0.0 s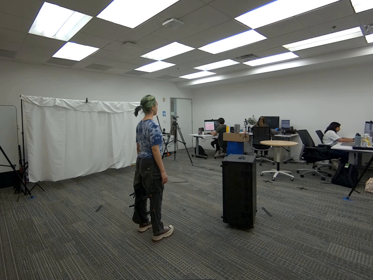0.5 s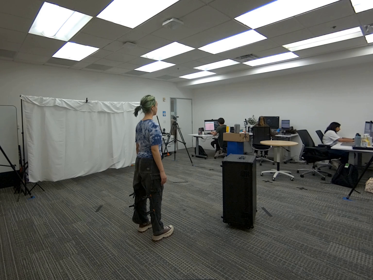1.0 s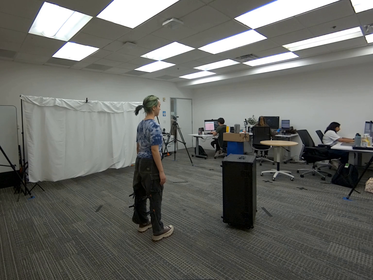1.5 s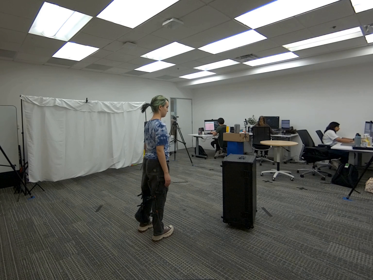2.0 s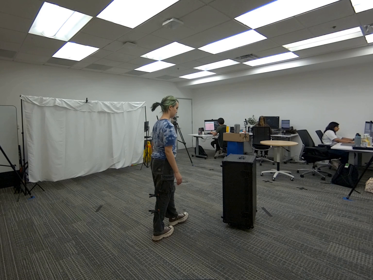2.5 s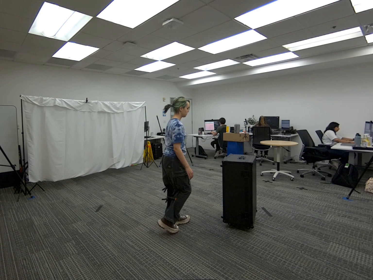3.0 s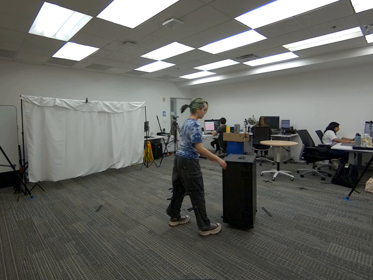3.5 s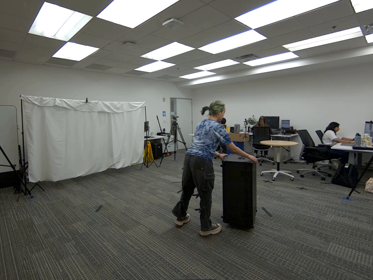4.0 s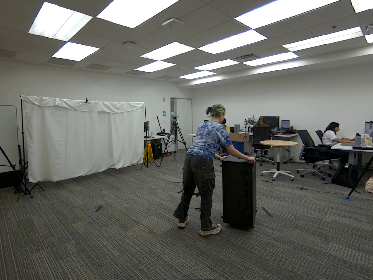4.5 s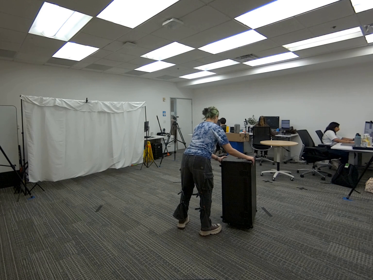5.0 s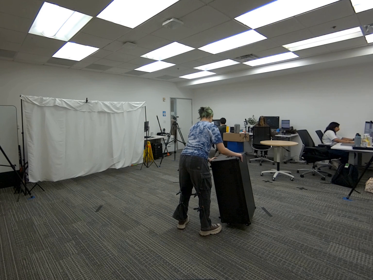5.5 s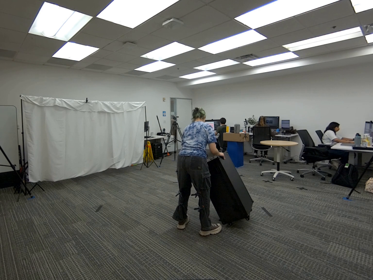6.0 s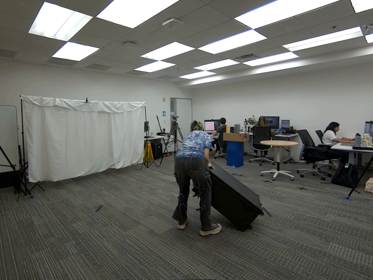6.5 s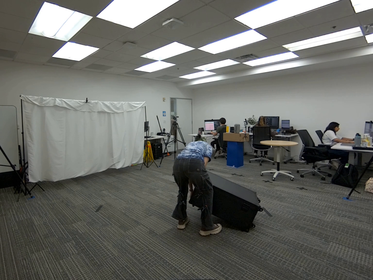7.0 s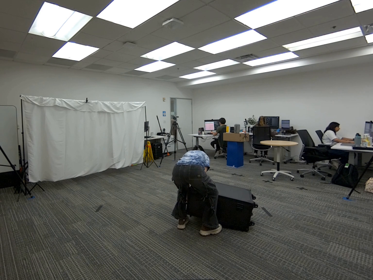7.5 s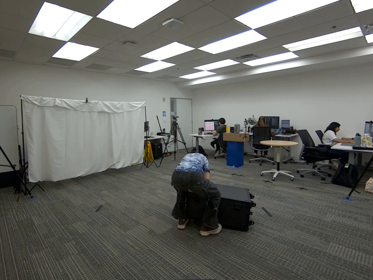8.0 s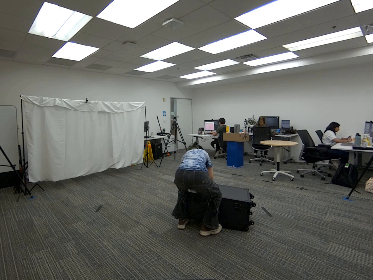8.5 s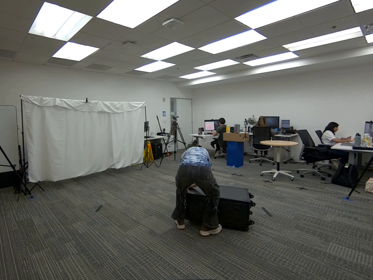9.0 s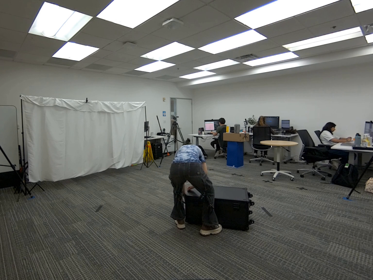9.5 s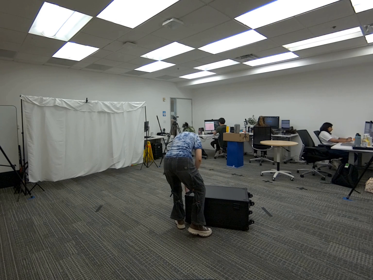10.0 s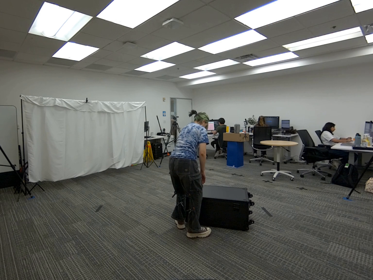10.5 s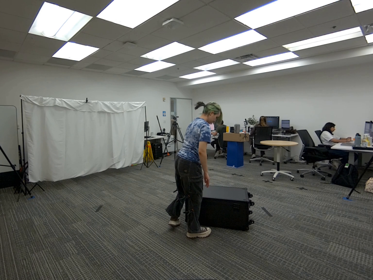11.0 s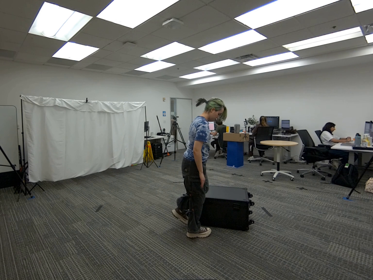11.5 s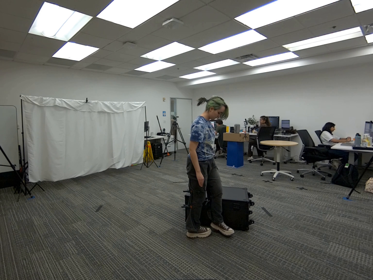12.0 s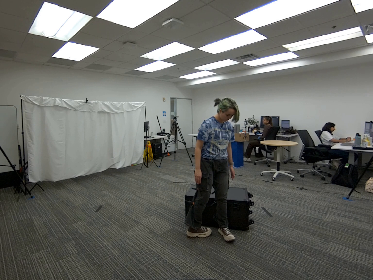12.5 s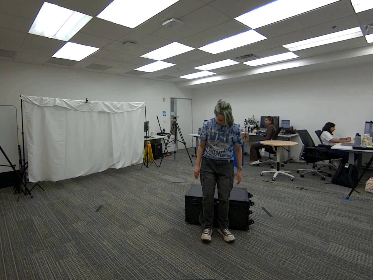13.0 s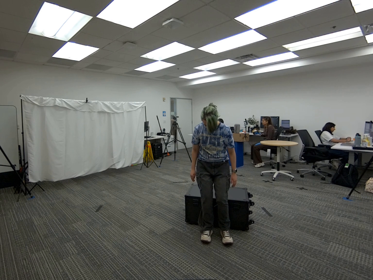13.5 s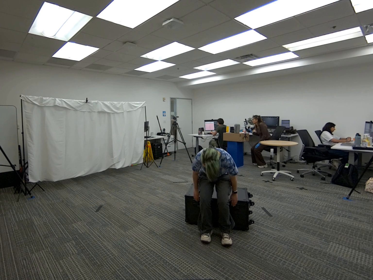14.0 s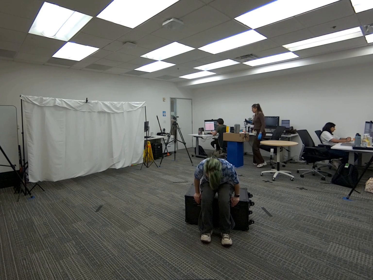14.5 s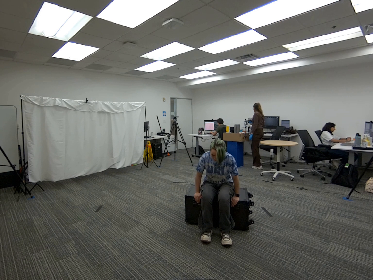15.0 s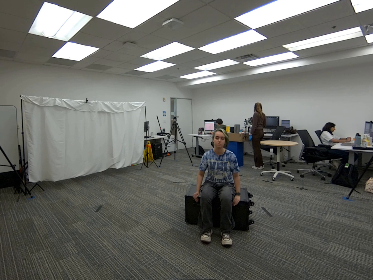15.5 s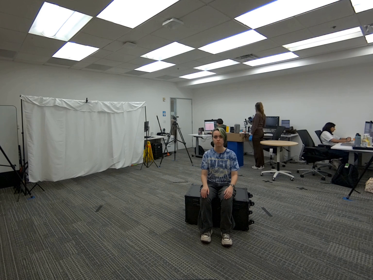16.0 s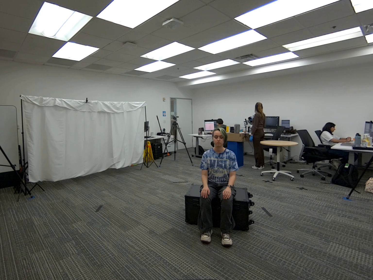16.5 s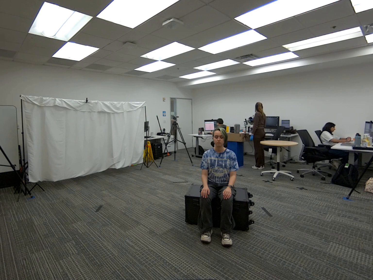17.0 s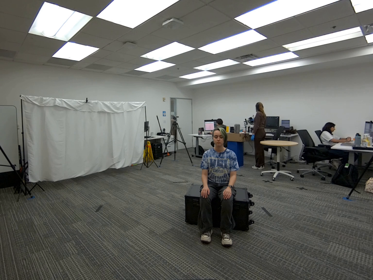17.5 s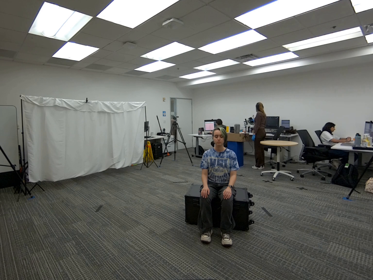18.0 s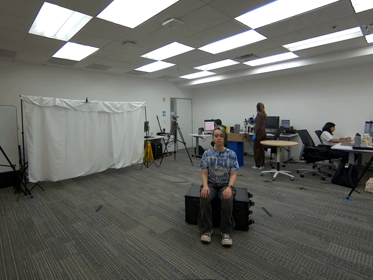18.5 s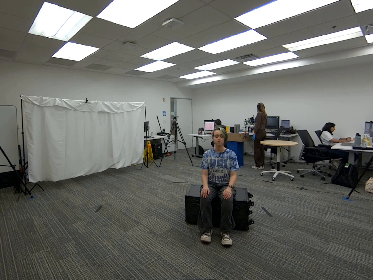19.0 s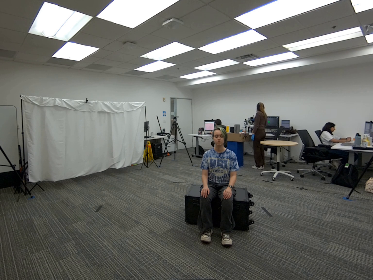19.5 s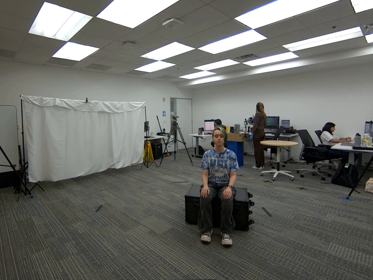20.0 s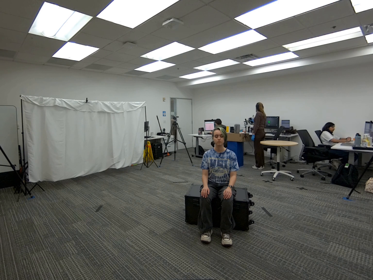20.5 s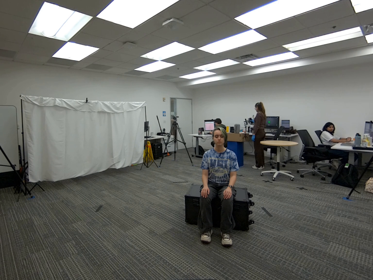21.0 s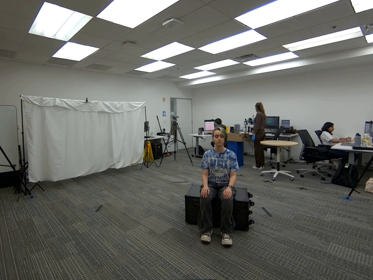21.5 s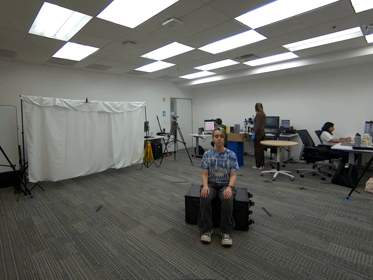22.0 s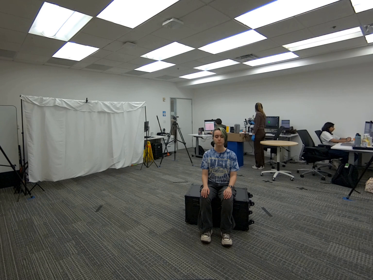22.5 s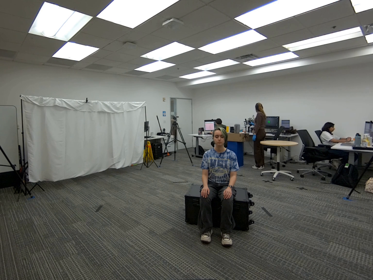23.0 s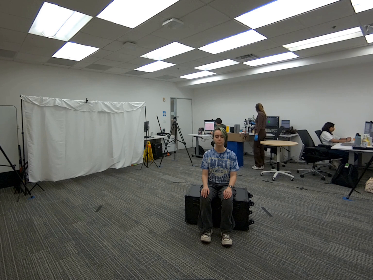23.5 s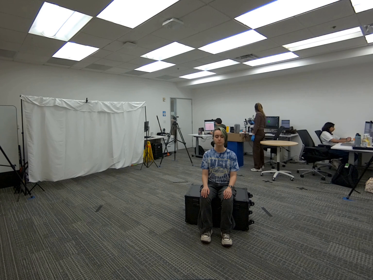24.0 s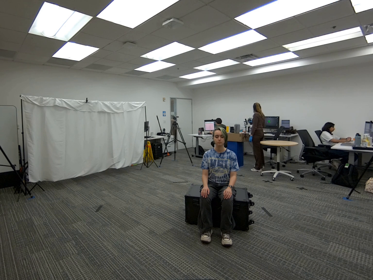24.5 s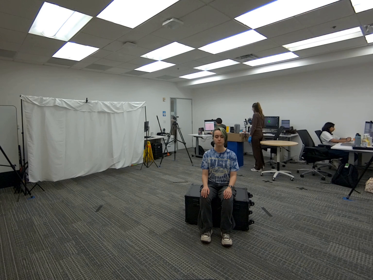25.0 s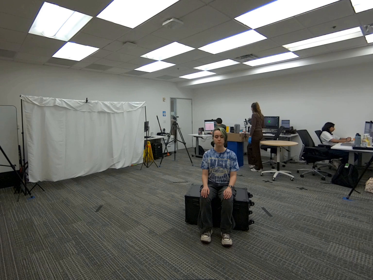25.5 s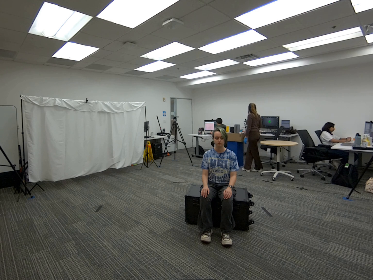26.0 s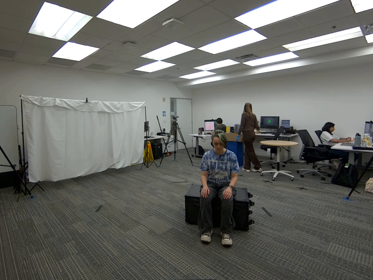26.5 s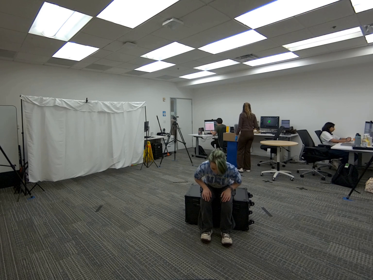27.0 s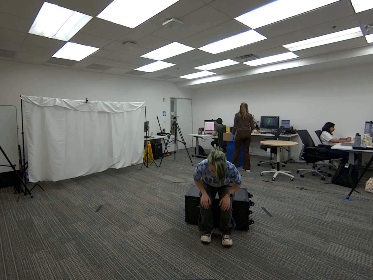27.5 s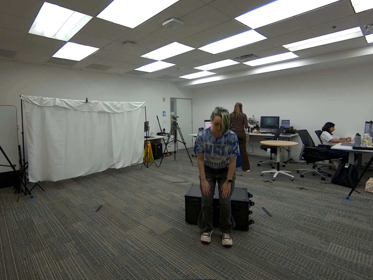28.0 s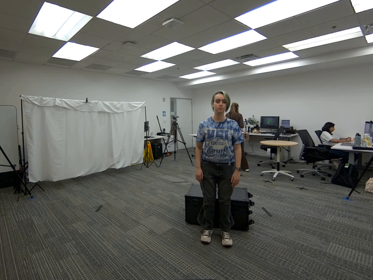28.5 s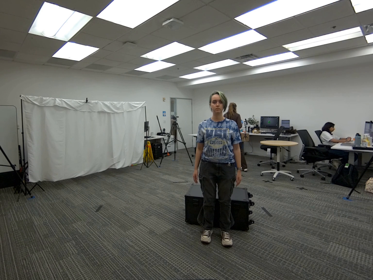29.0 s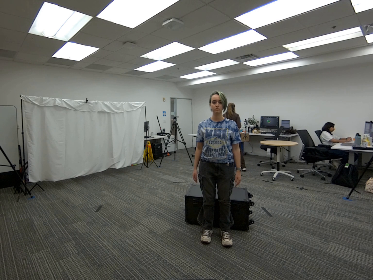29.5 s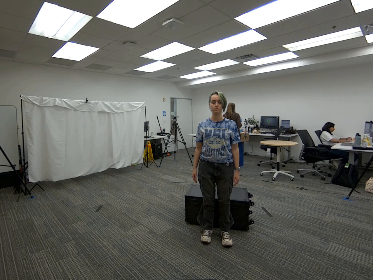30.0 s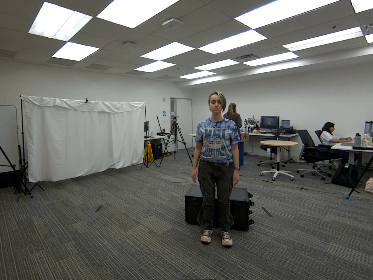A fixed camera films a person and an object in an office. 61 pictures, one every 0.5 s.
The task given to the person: Walk over to the big black box and place the box on its side and sit down. Stand up when complete.
